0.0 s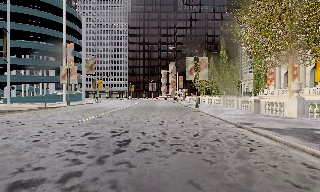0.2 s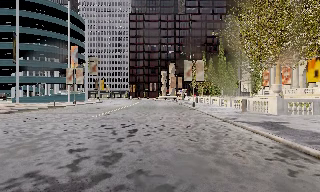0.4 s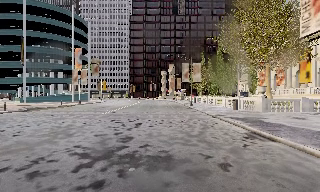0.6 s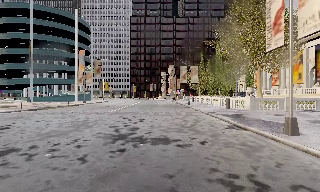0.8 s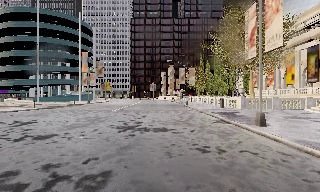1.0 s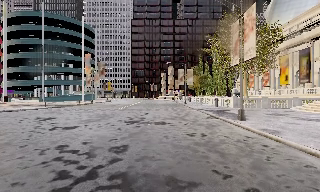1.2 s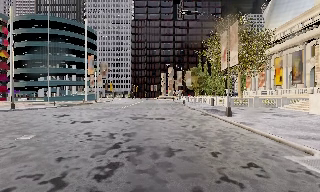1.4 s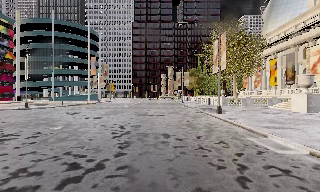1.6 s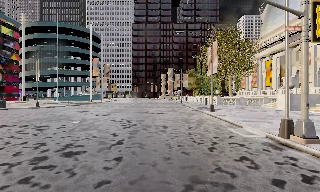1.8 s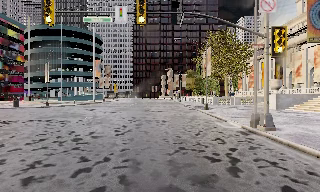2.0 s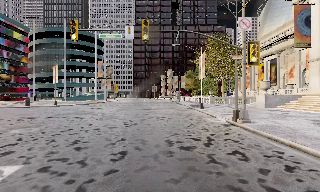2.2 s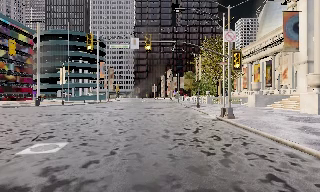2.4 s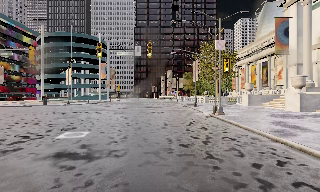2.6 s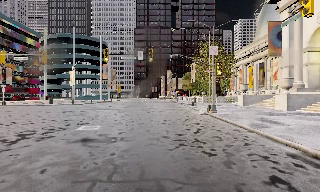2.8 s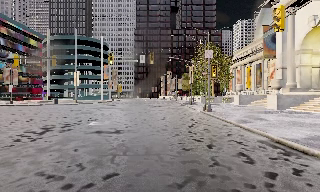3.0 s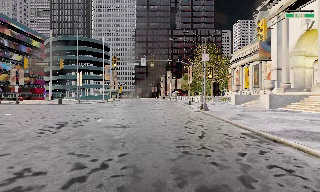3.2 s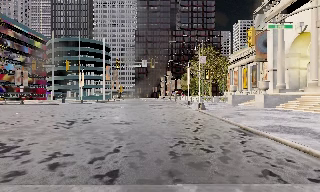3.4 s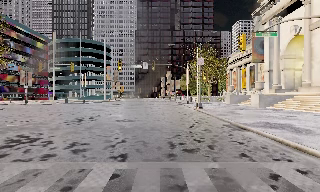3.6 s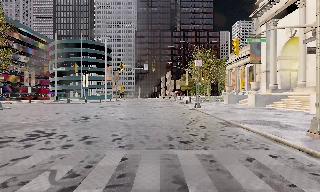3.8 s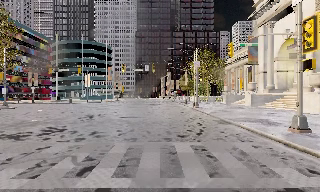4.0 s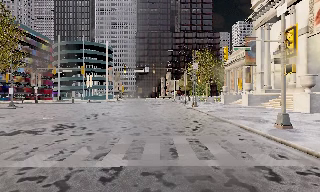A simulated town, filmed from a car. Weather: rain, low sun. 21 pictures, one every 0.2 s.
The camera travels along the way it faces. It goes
backward.
0.0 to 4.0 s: The camera travels backward, about 30 m, so what stands in front gets smaller. It loses speed.
The film runs backward here.
